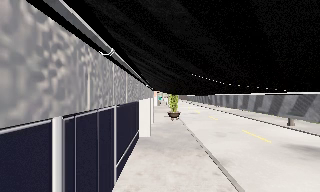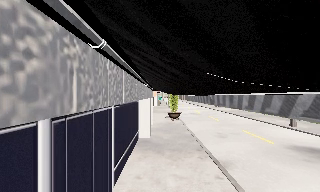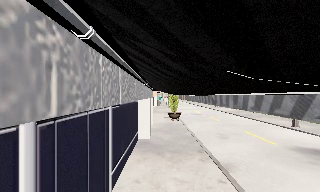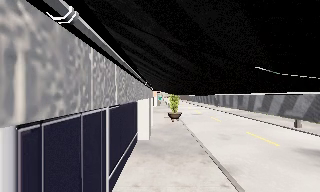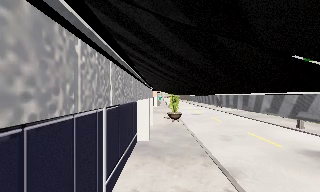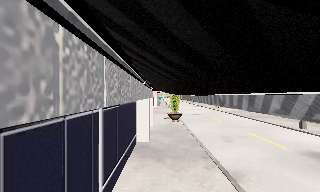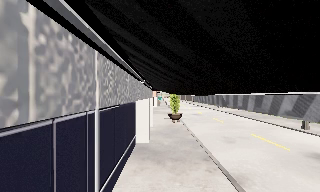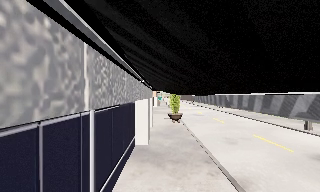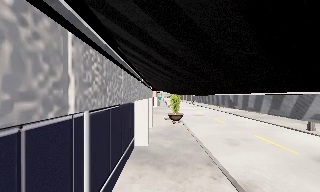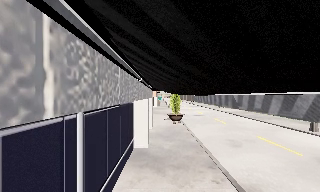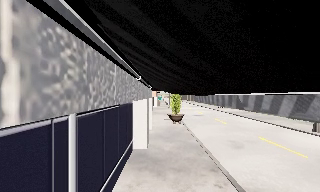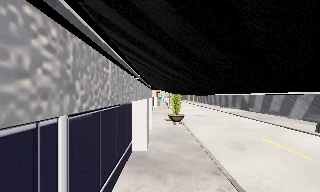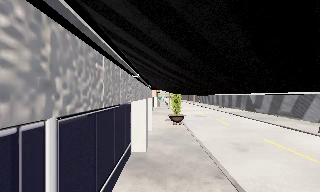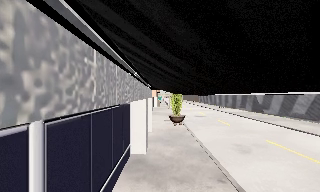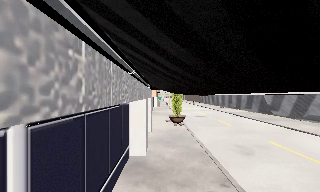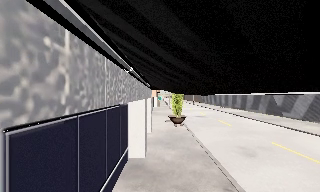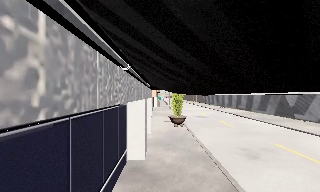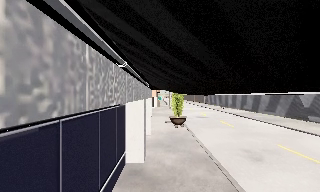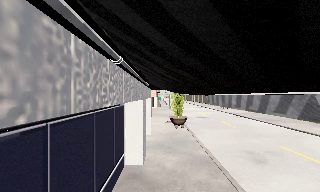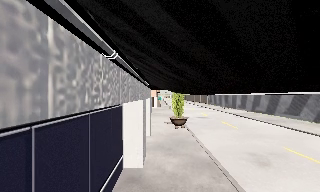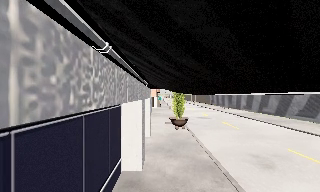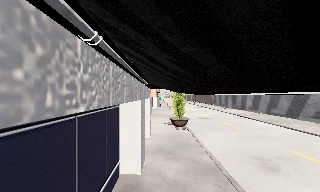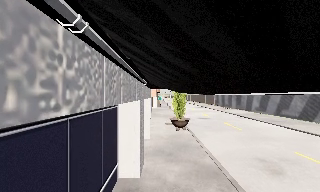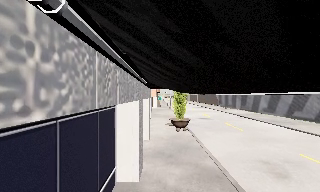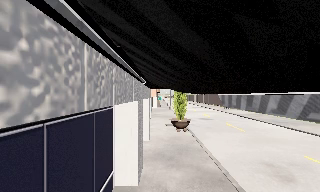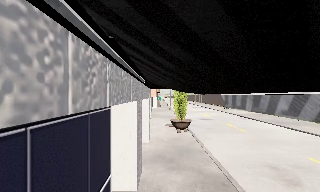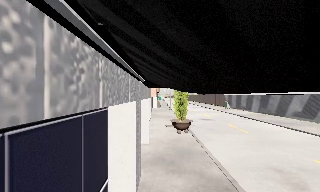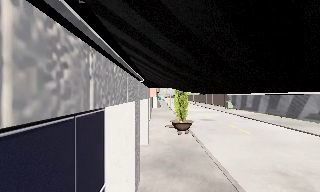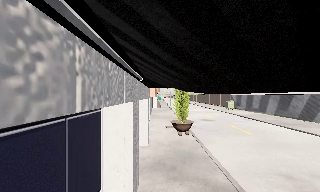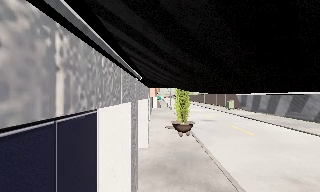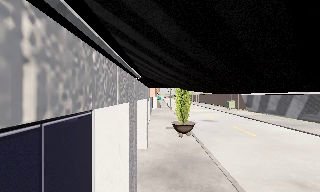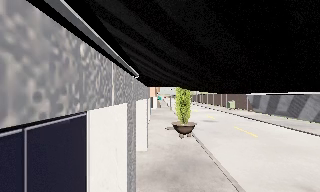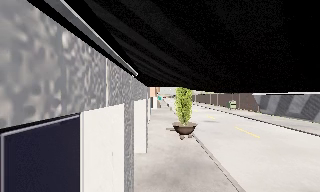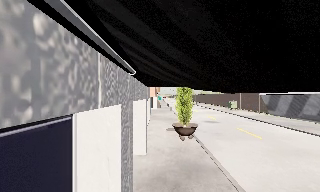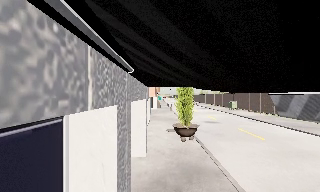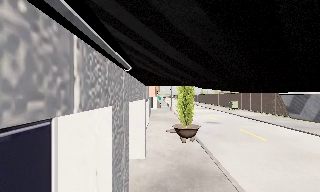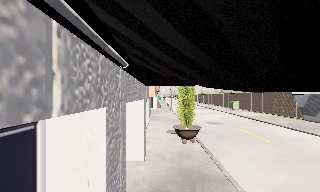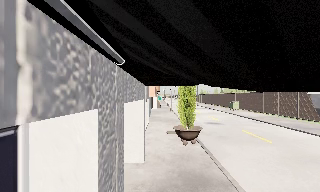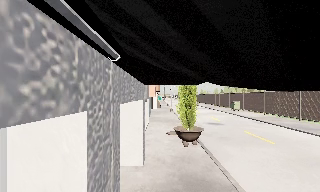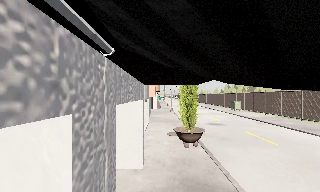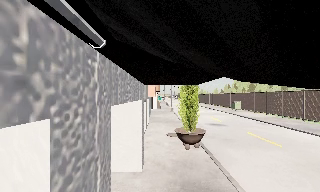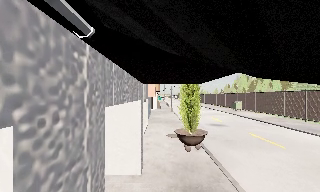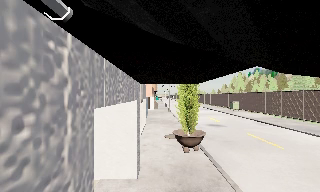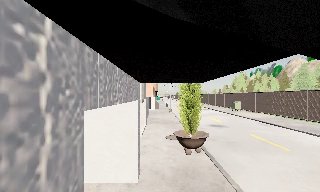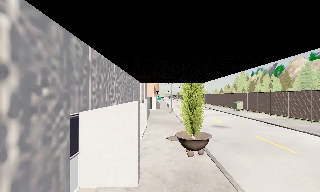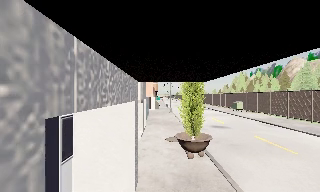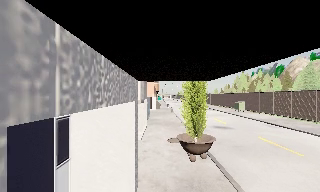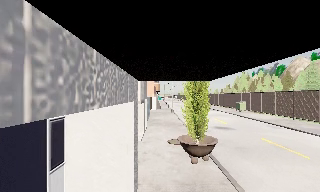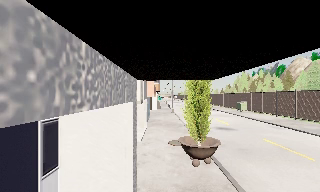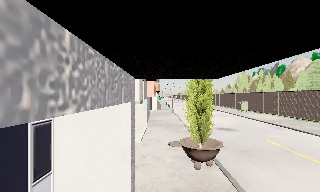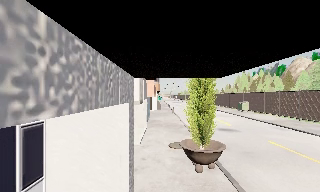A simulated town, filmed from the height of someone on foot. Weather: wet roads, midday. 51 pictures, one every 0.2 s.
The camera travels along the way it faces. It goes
forward.
0.0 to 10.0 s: The camera travels forward, about 11 m, so what stands in front looms larger.
The film runs forward here.
